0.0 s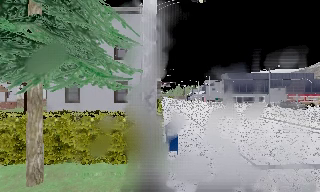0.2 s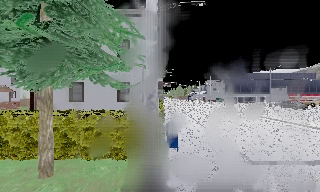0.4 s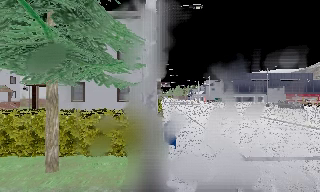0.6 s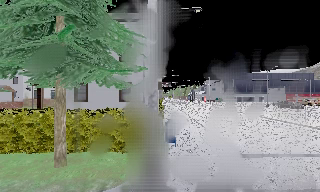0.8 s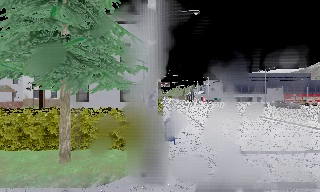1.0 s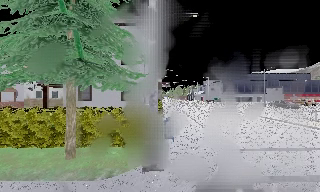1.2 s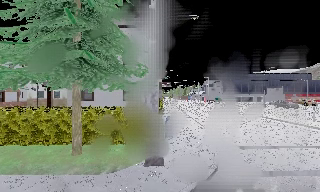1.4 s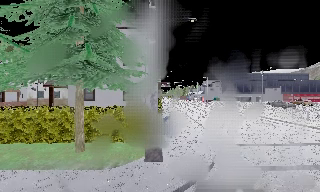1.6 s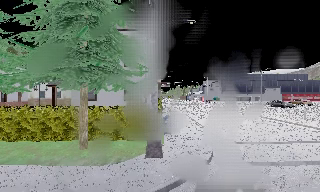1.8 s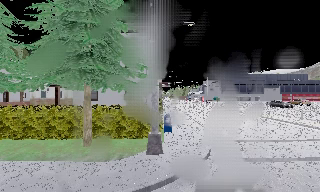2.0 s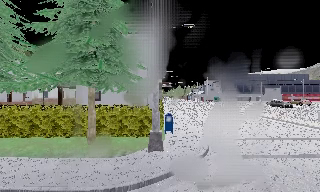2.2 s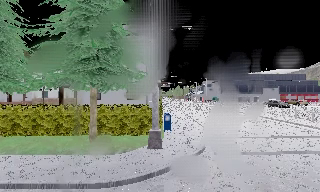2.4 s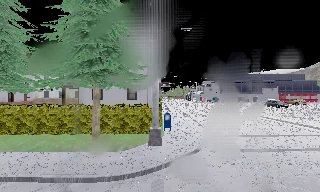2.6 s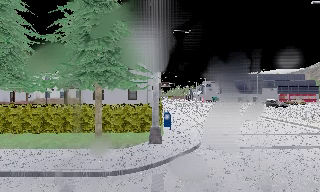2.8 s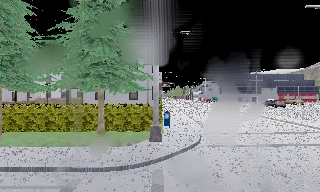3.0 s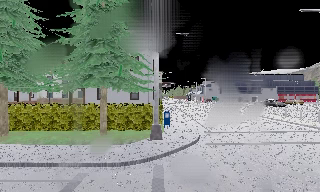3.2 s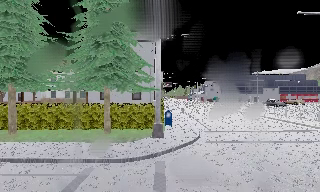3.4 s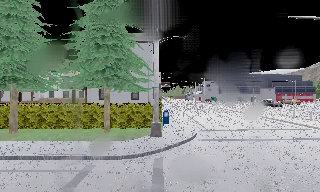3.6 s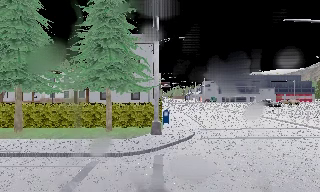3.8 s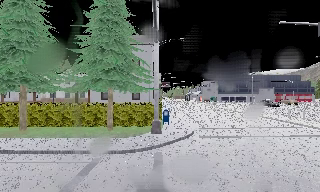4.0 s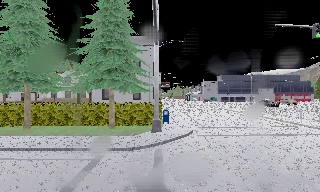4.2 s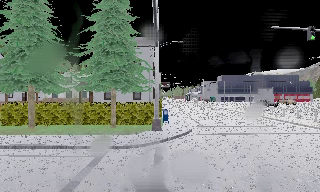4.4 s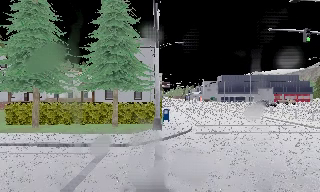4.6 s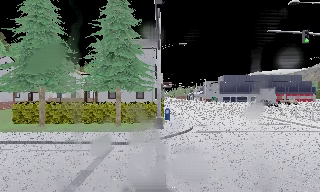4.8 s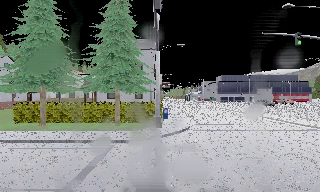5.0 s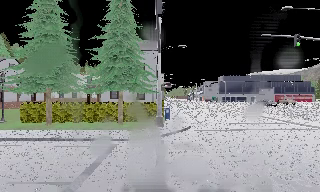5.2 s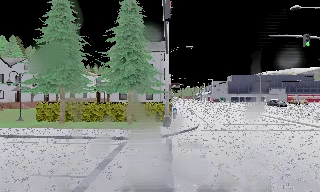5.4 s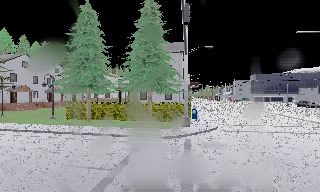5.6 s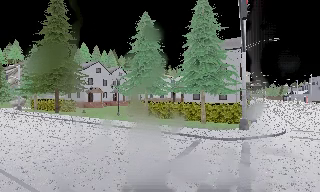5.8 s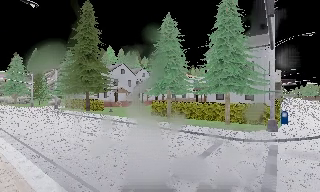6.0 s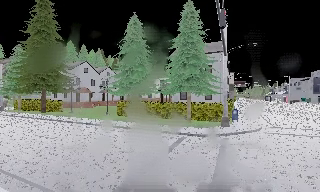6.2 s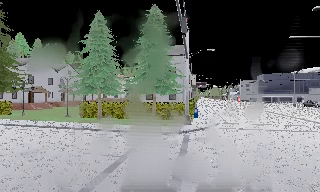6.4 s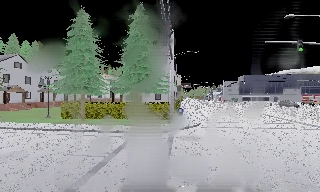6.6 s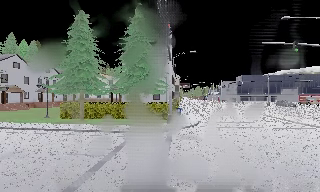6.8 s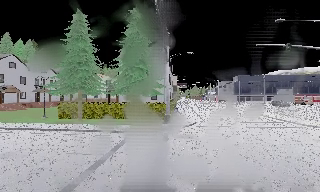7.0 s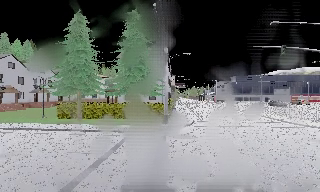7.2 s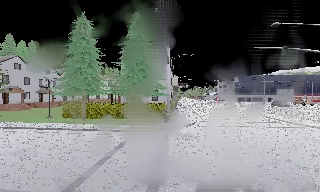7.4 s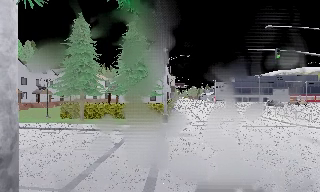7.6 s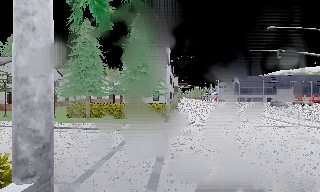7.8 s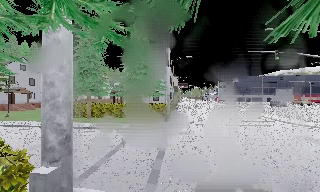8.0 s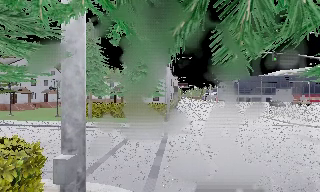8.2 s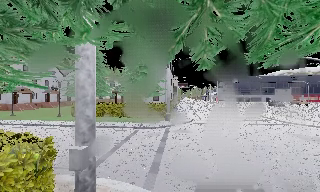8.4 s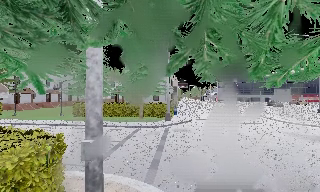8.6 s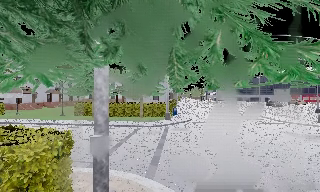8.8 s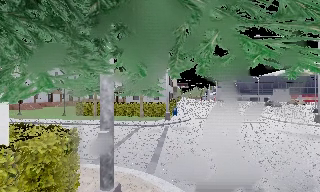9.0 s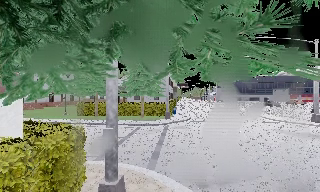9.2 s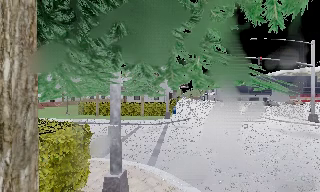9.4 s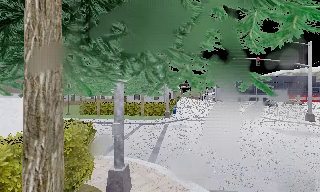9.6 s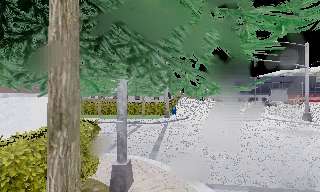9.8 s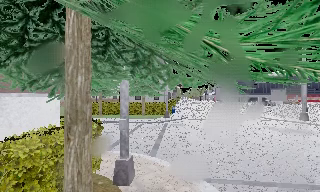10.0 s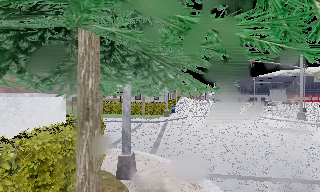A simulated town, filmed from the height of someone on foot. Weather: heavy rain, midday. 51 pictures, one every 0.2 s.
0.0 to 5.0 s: The camera travels backward, about 8 m, so what stands in front gets smaller.
5.0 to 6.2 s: The scene slides to the right, as the camera pans about 10 degrees to its left. It travels backward, about 2 m, so what stands in front gets smaller.
6.2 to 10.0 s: The camera travels backward, about 6 m, so what stands in front gets smaller.
The film runs backward here.
